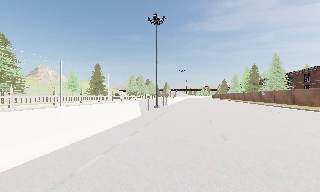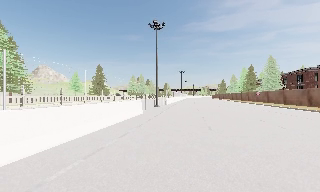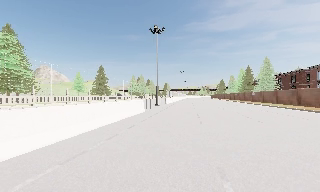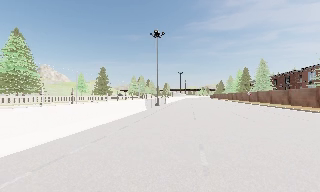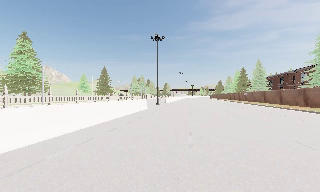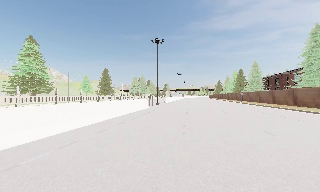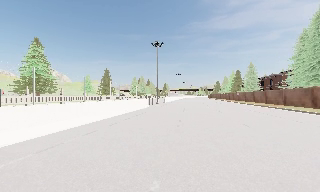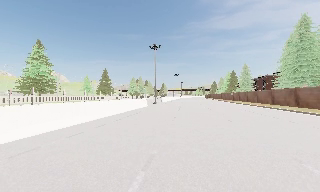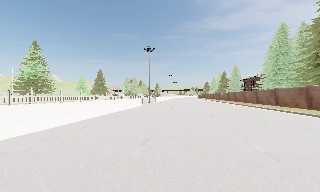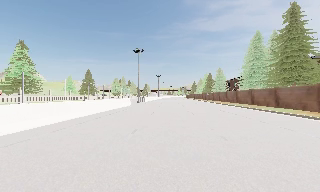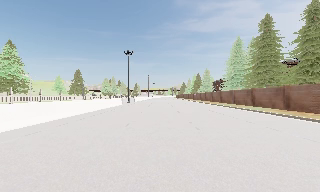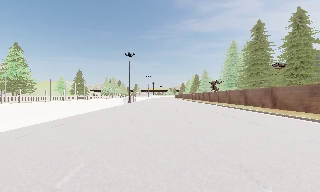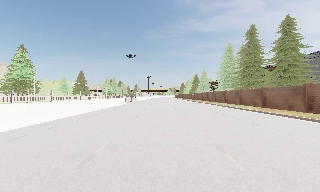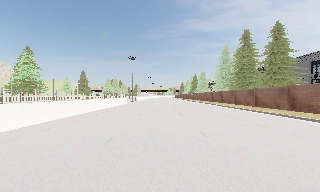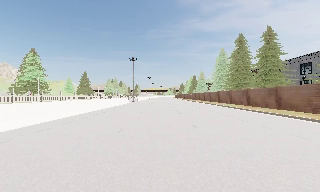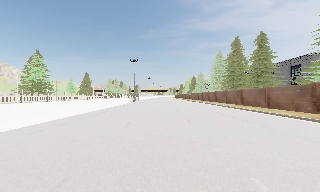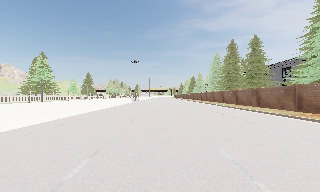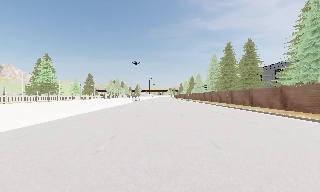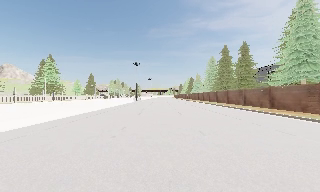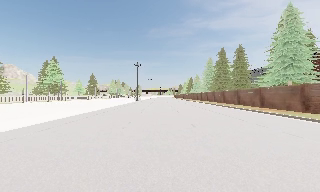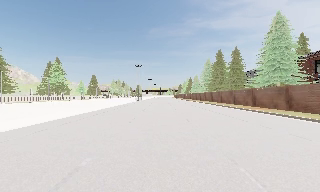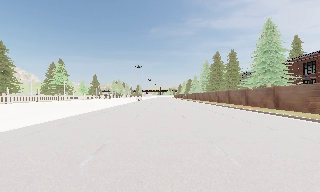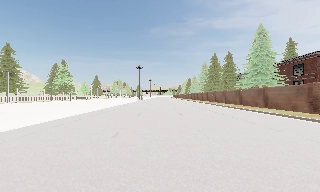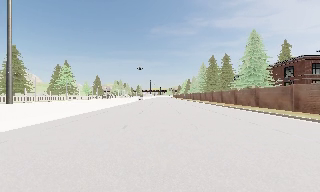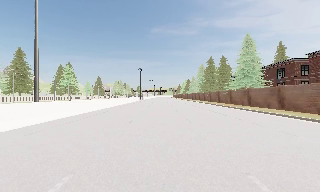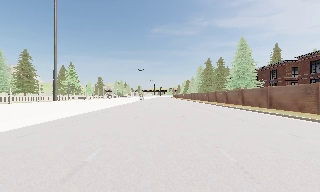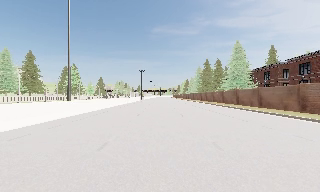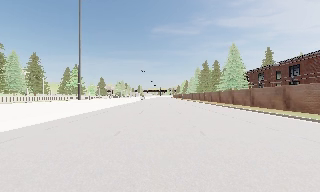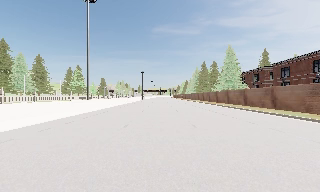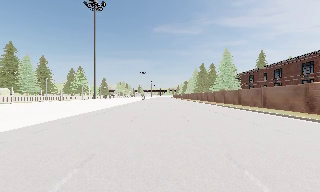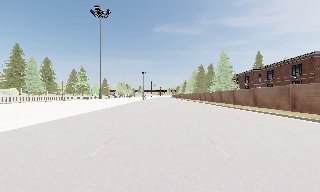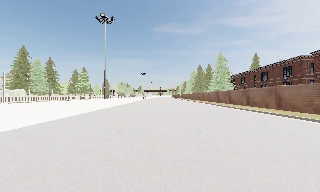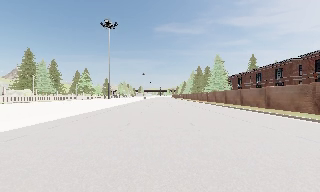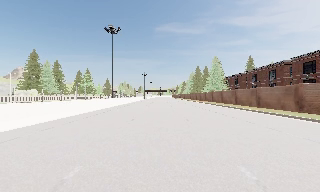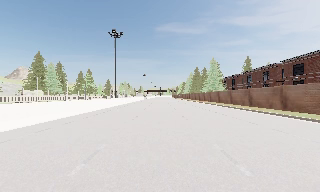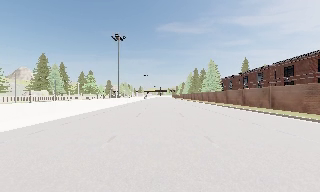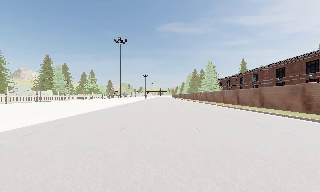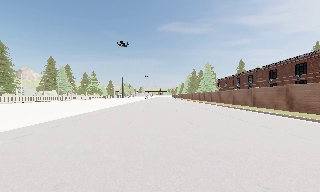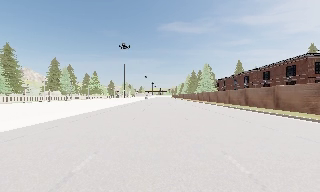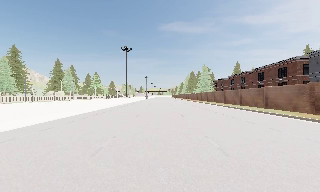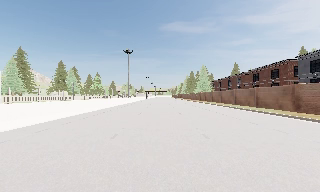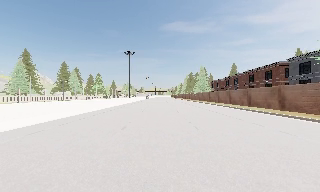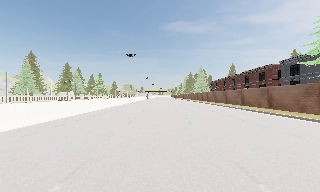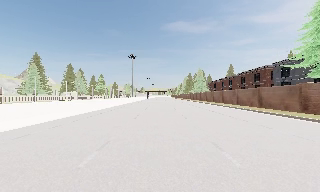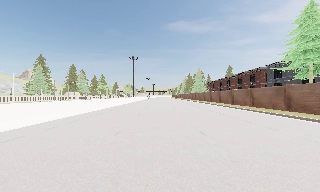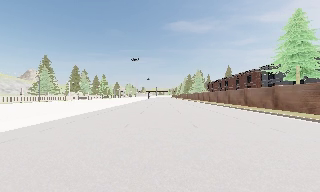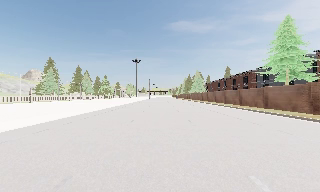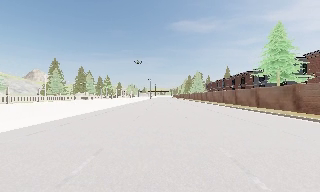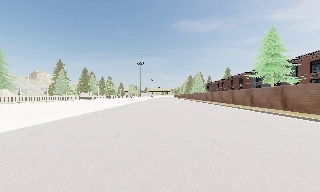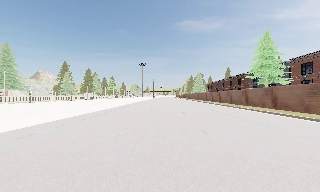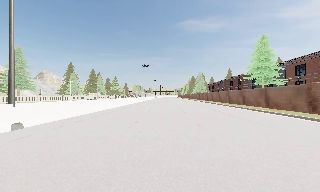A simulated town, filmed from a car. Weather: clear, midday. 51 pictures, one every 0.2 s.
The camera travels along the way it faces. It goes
backward.
0.0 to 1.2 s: The camera travels backward, about 10 m, so what stands in front gets smaller.
1.2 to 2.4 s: The camera swings to its right by about 10 degrees, and the scene slides to the left. It travels backward, about 10 m, so what stands in front gets smaller.
2.4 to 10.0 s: The camera travels backward, about 65 m, so what stands in front gets smaller.
The film runs backward here.
